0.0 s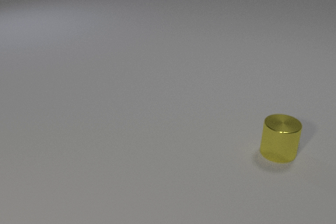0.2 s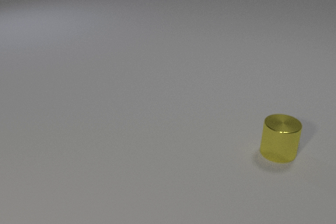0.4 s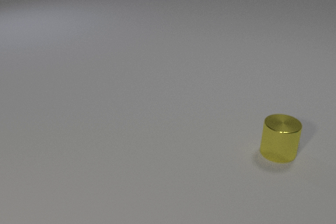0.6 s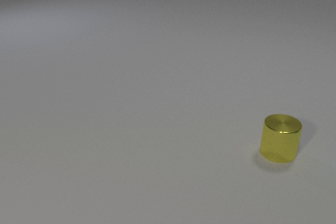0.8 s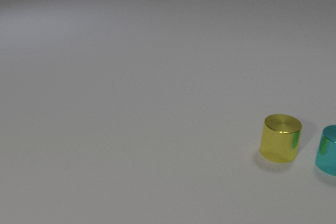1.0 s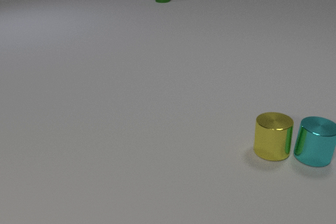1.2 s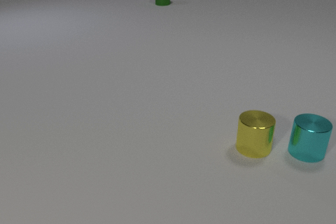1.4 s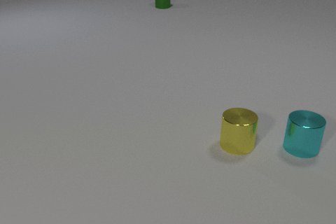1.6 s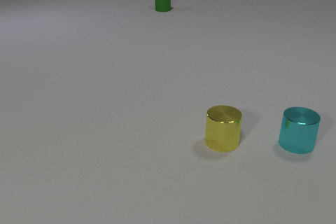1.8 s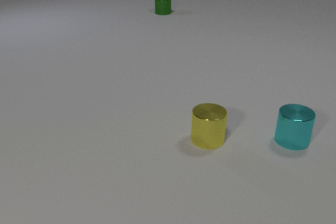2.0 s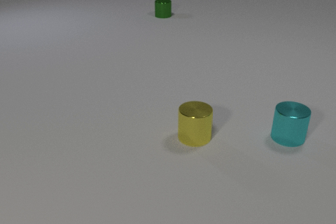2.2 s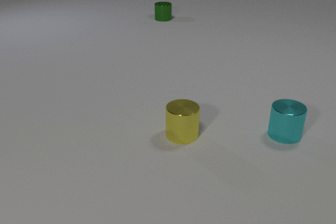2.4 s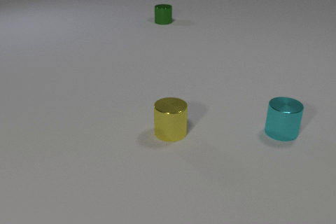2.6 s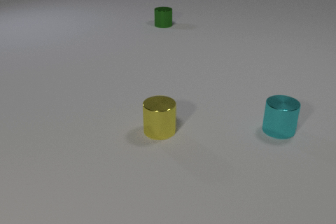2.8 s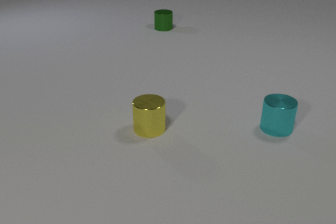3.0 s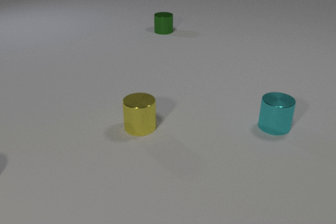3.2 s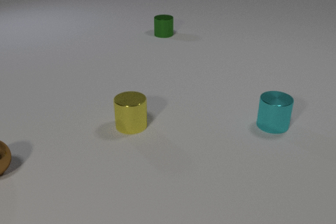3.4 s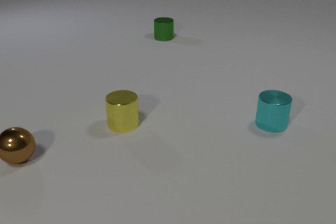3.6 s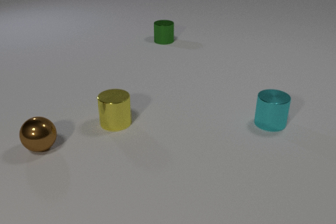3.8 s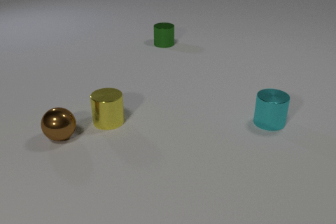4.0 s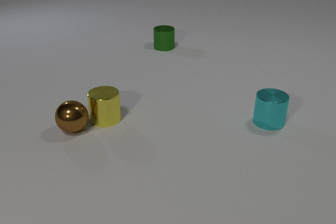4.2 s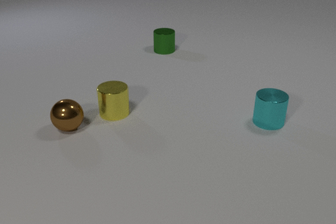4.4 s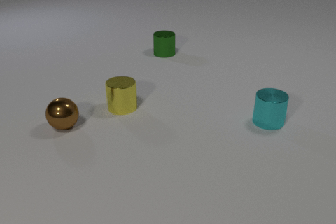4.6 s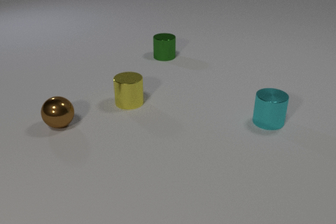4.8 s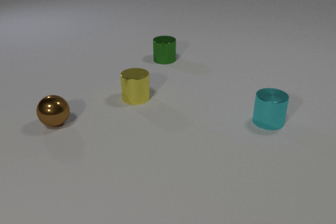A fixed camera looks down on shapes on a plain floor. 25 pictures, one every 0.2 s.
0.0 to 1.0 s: The cyan metal cylinder comes in at the right edge, slides to the left. The green metal cylinder comes in at the top edge, slides toward the camera. The cyan metal cylinder and the yellow metal cylinder collide.
1.0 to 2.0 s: The cyan metal cylinder slides away from the camera and to the left. The yellow metal cylinder slides to the left. The green metal cylinder slides toward the camera.
2.0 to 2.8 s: The cyan metal cylinder slides away from the camera and to the left. The yellow metal cylinder slides to the left. The green metal cylinder slides toward the camera.
2.8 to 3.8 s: The cyan metal cylinder slides away from the camera and to the left. The yellow metal cylinder slides to the left and away from the camera. The brown metal sphere comes in at the left edge, rolls to the right and away from the camera. The green metal cylinder slides toward the camera.
3.8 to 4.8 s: The yellow metal cylinder slides away from the camera and to the right. The brown metal sphere rolls away from the camera. The green metal cylinder slides toward the camera. The yellow metal cylinder and the brown metal sphere collide.
What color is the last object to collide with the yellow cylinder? brown.
How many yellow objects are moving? 1.
Are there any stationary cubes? no.
